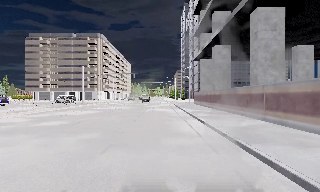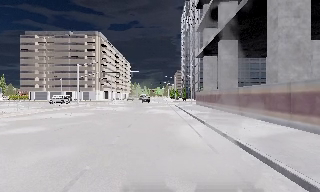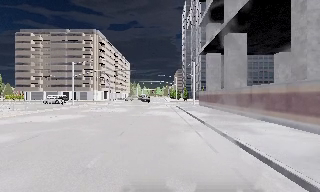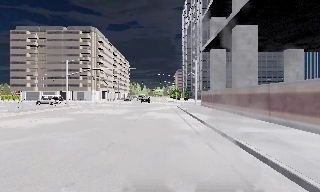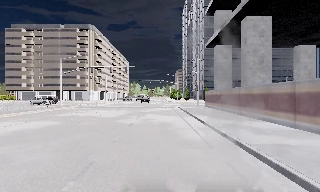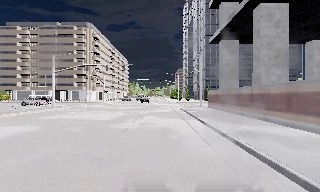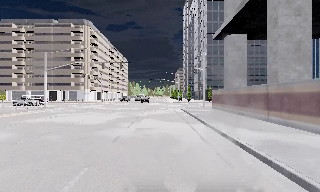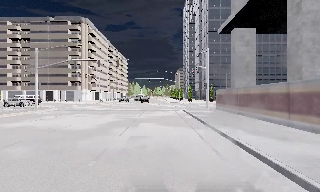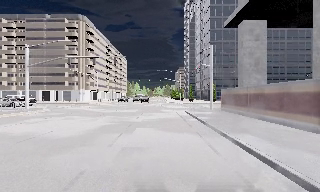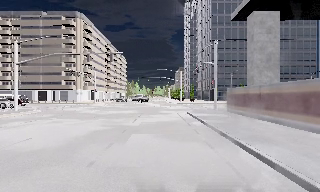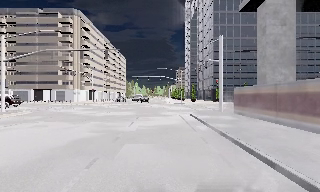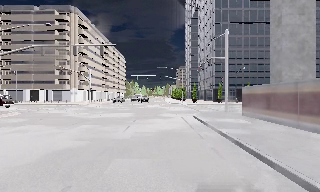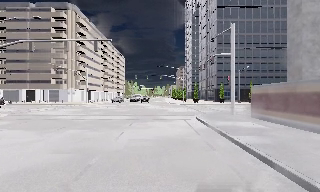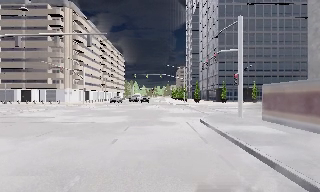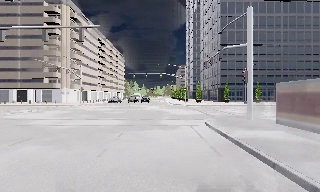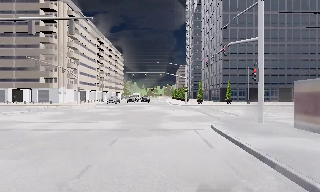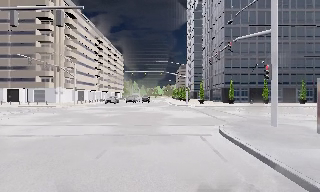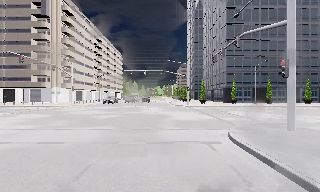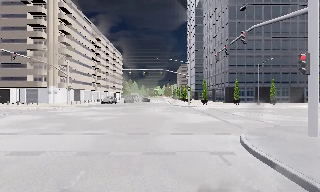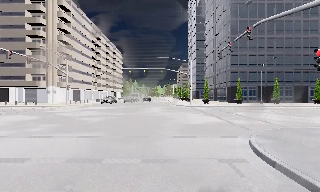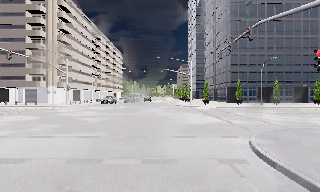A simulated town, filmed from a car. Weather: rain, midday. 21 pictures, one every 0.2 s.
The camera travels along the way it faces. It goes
forward.
0.0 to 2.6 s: The camera travels forward, about 20 m, so what stands in front looms larger.
2.6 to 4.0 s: The camera travels forward, about 6 m, so what stands in front looms larger. It loses speed.
The film runs forward here.
